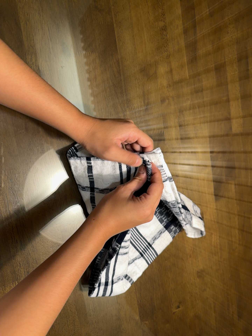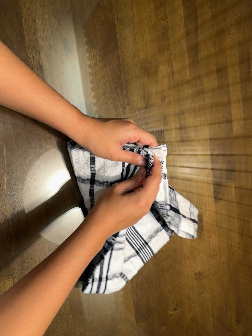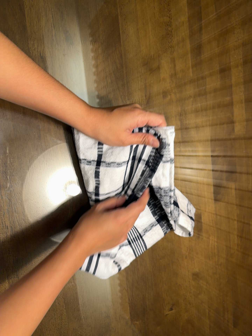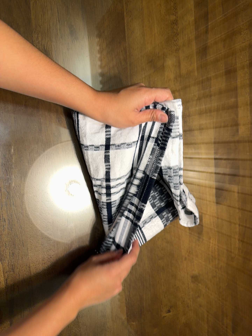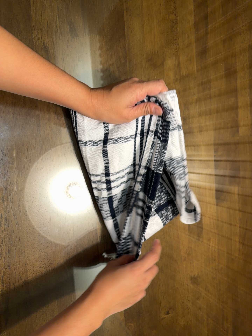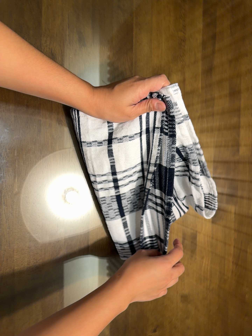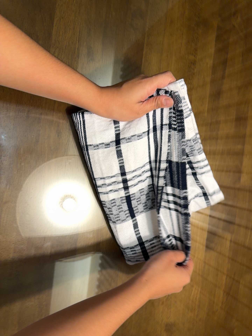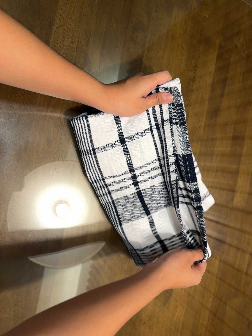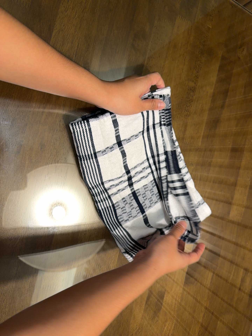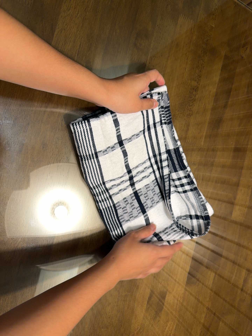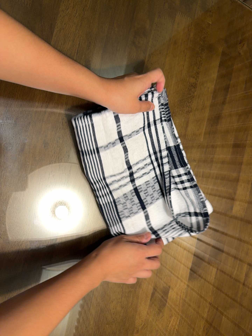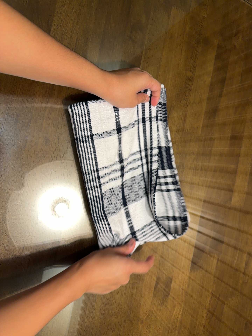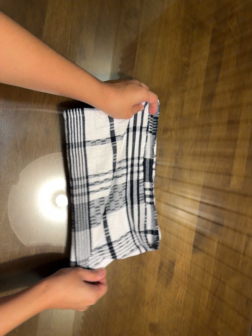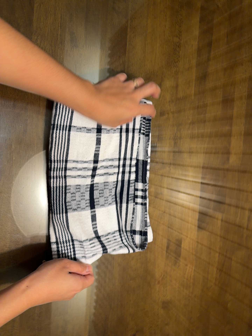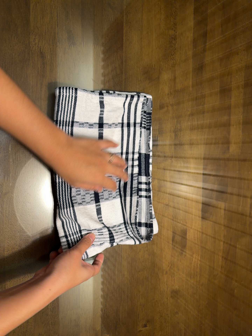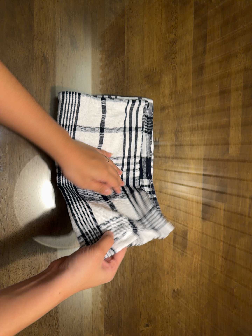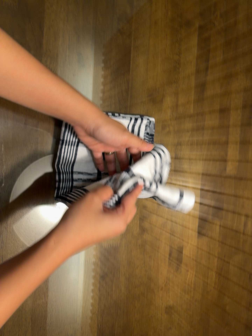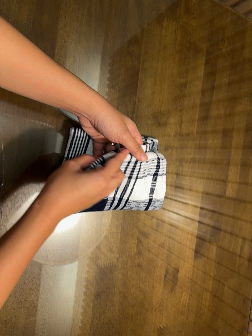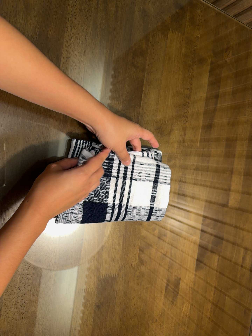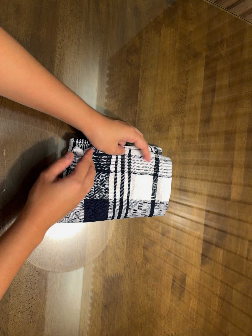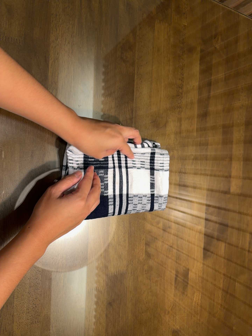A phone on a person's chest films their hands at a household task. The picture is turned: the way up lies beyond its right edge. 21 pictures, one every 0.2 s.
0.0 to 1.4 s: The camera travels to its right, about 7 cm. Its aim tips toward the top of its view by about 10 degrees, and the scene shifts downward. It rolls about its line of sight by about 20 degrees, and the scene rotates clockwise.
1.4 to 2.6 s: The camera shifts only a little, or ends up much as it began.
2.6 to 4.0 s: The camera travels toward the top of its view, about 8 cm, so close, fixed things drift downward.
The film runs forward here.
